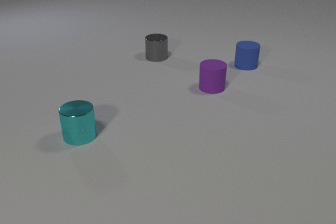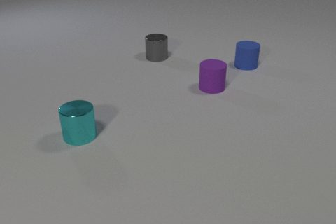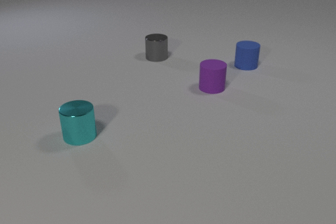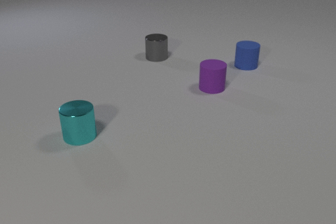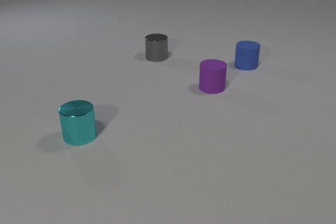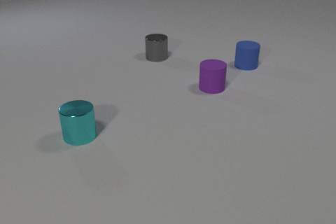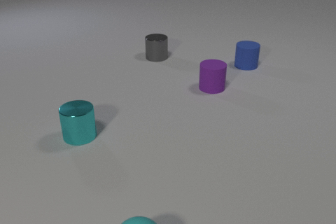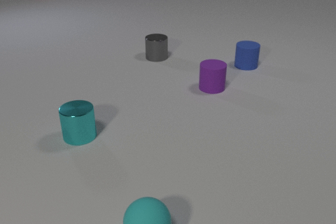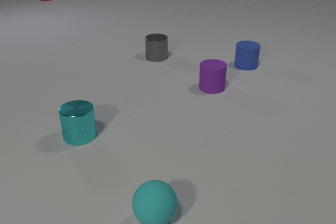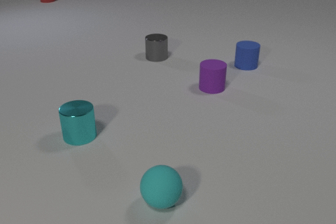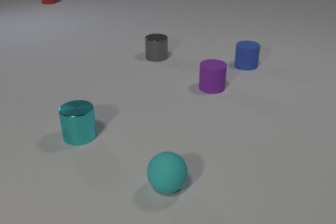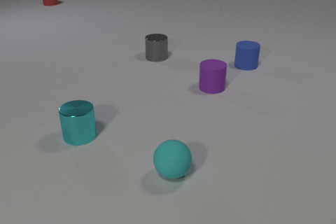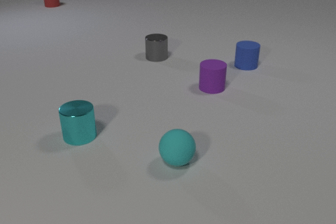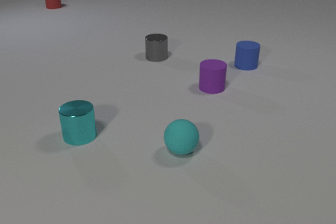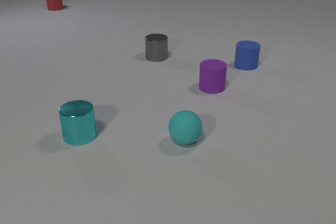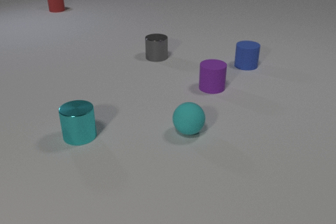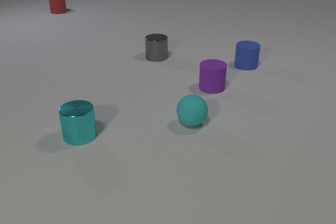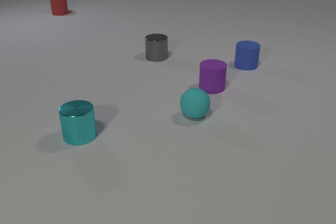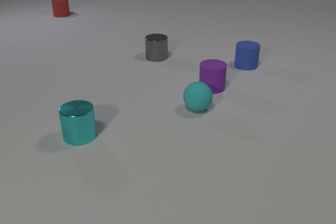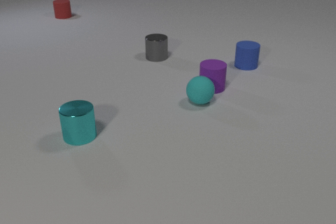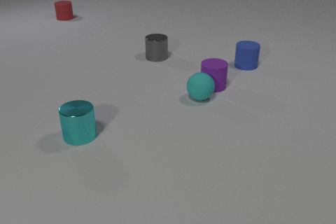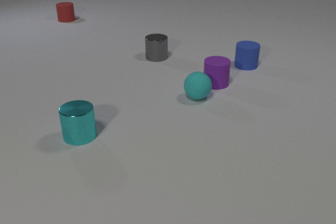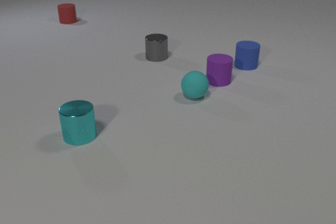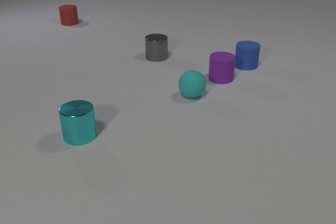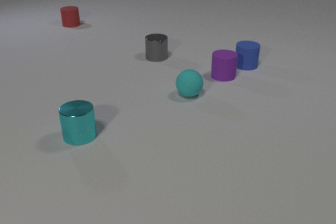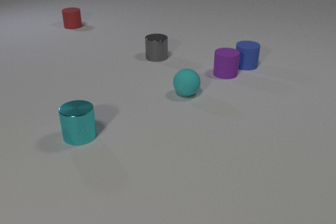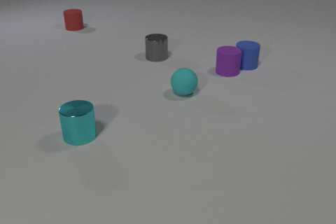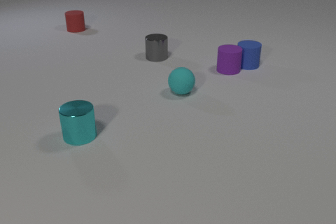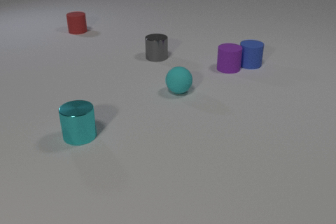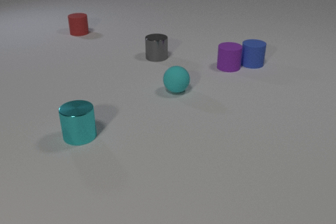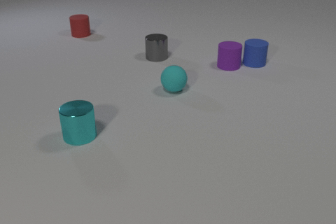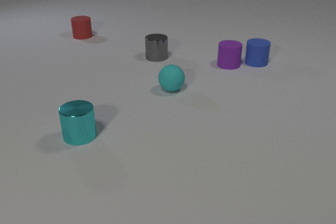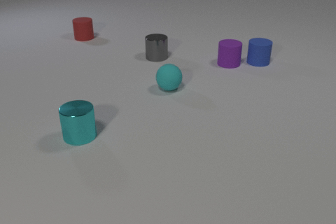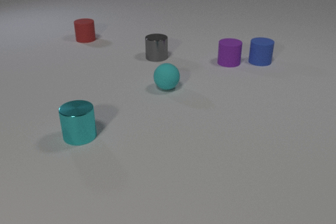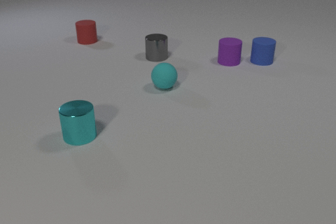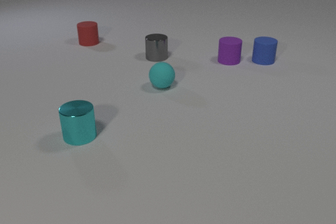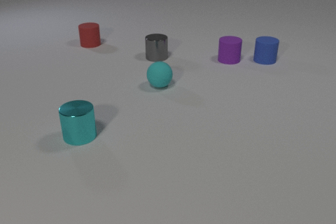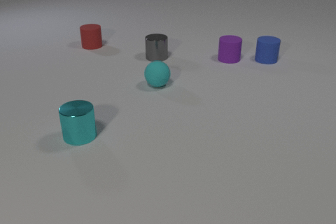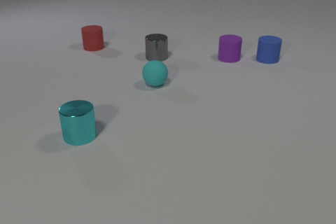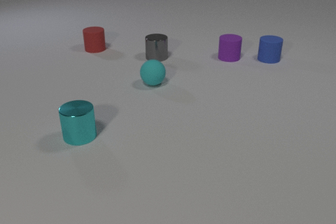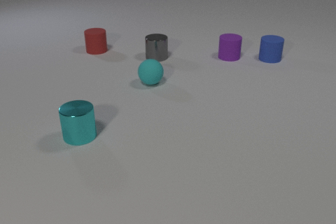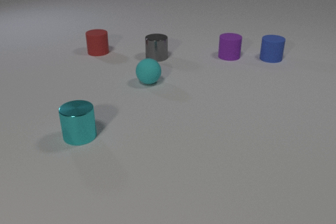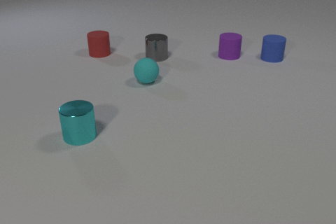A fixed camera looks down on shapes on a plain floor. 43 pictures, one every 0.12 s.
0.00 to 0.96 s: The cyan rubber sphere comes in at the bottom edge, rolls away from the camera. The red rubber cylinder comes in at the top edge, slides toward the camera.
0.96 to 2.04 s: The cyan rubber sphere rolls away from the camera. The red rubber cylinder slides toward the camera.
2.04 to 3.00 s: The cyan rubber sphere rolls away from the camera. The purple rubber cylinder slides away from the camera. The red rubber cylinder slides toward the camera. The cyan rubber sphere and the purple rubber cylinder collide.
3.00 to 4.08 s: The cyan rubber sphere rolls to the left and away from the camera. The purple rubber cylinder slides away from the camera. The blue rubber cylinder slides away from the camera and to the right. The red rubber cylinder slides toward the camera. The purple rubber cylinder and the blue rubber cylinder collide.
4.08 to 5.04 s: The cyan rubber sphere rolls to the left and away from the camera. The purple rubber cylinder slides away from the camera. The blue rubber cylinder slides away from the camera and to the right. The red rubber cylinder slides toward the camera.
What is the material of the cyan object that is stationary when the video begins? metal.
How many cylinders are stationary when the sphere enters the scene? 4.
What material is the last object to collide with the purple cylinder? rubber.
